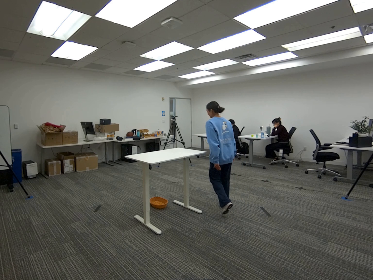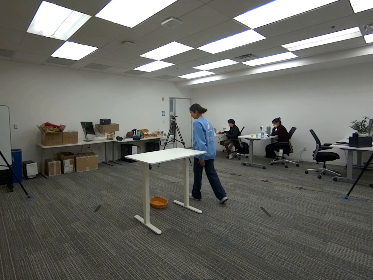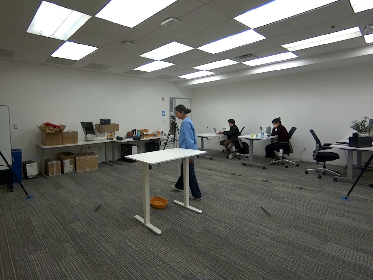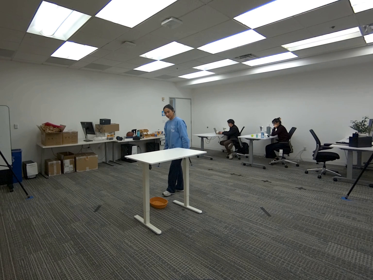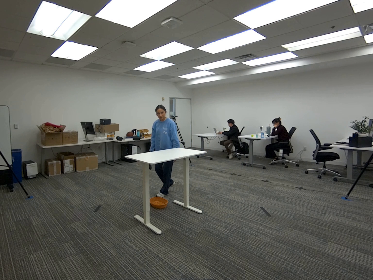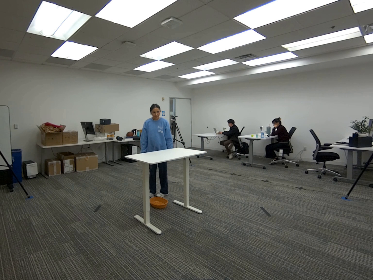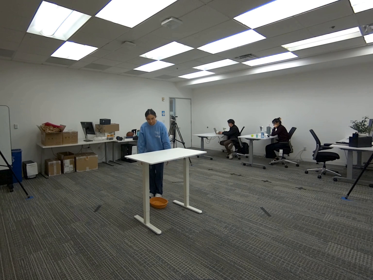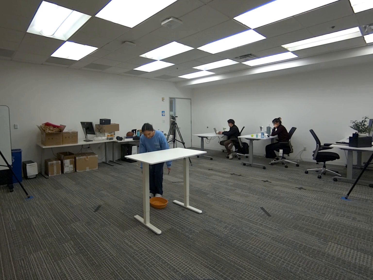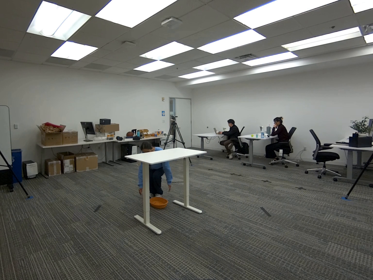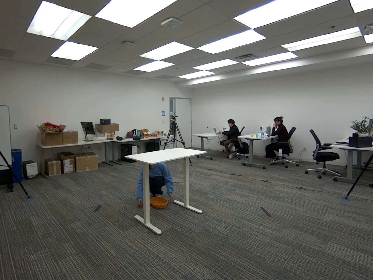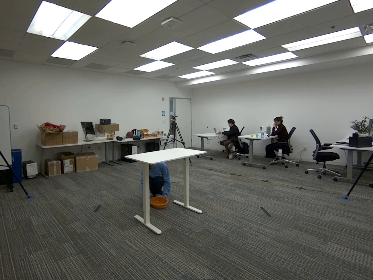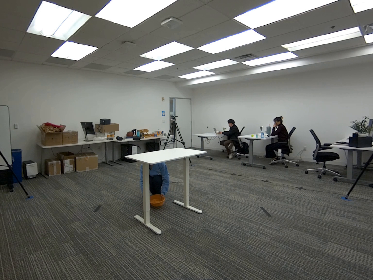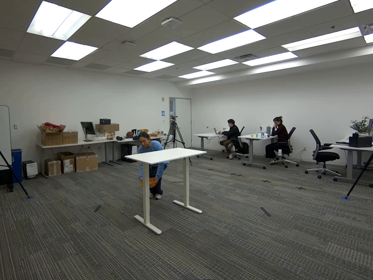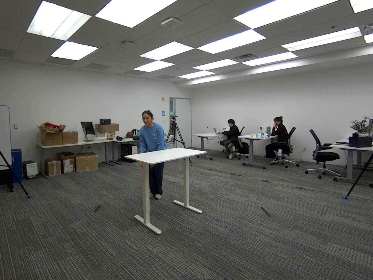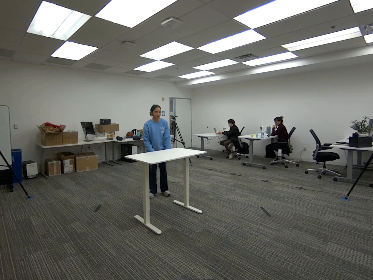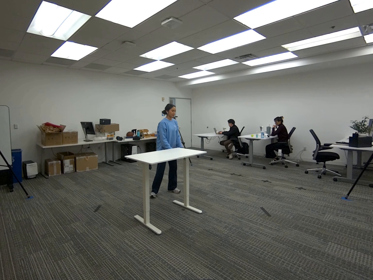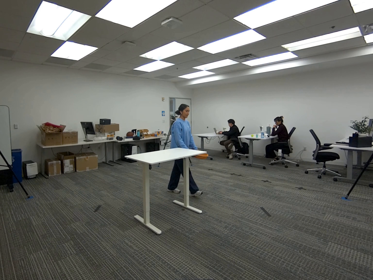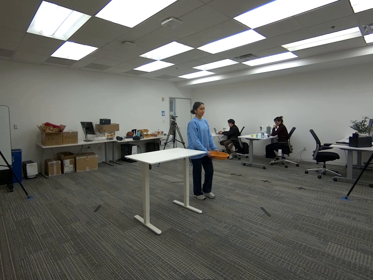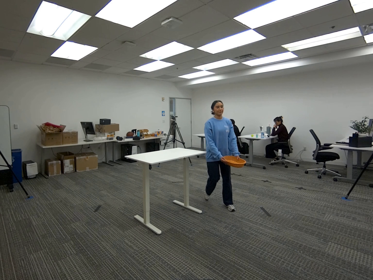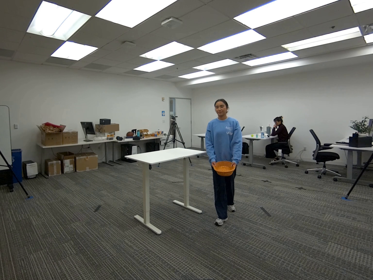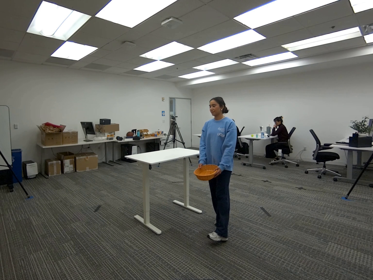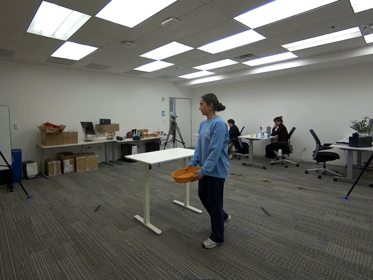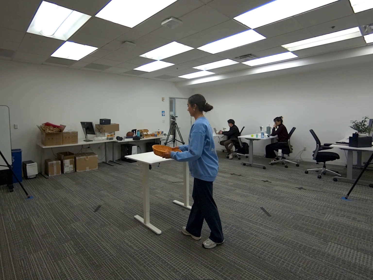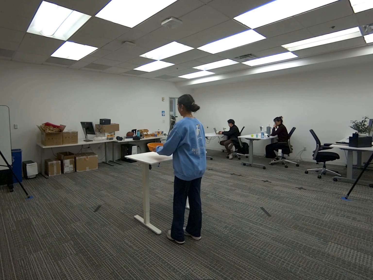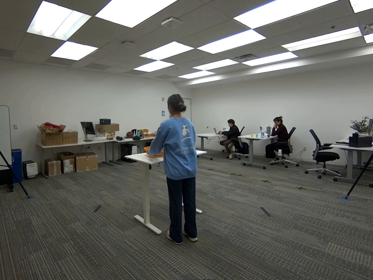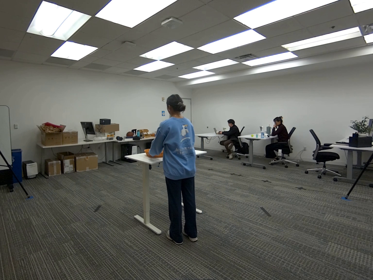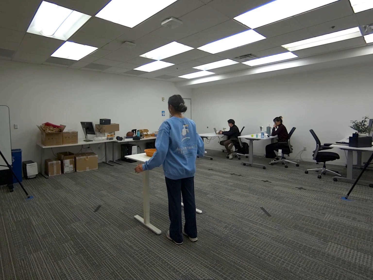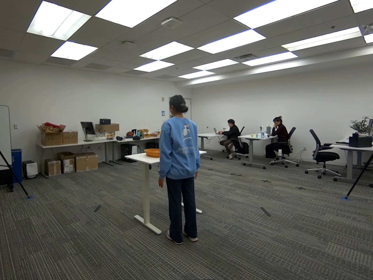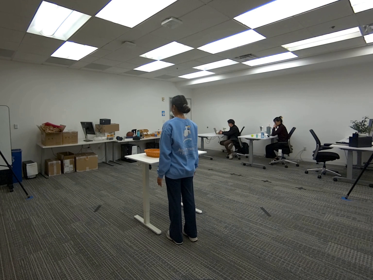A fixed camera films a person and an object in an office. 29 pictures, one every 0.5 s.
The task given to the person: Walk to the woven basket on the ground, pick up the basket with your both hands and place the basket on the white desk.
